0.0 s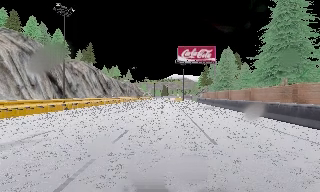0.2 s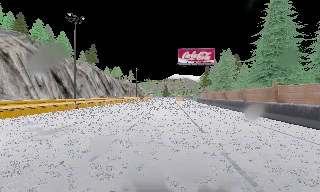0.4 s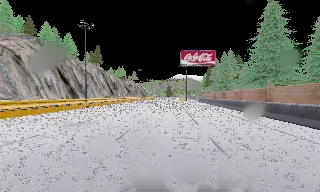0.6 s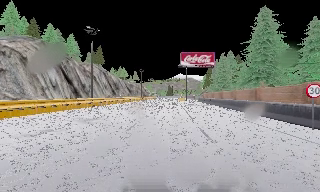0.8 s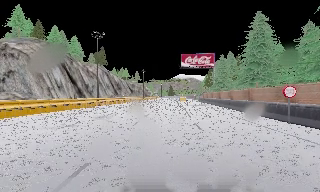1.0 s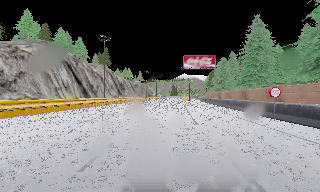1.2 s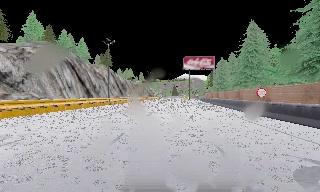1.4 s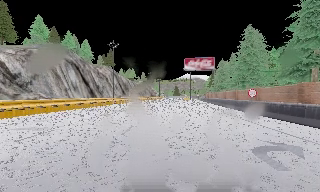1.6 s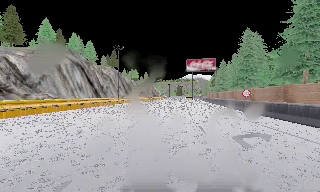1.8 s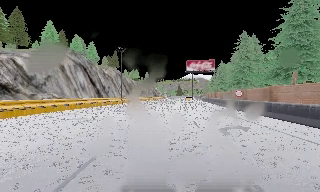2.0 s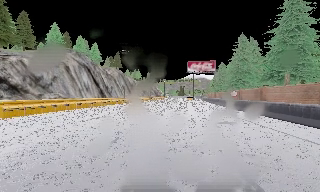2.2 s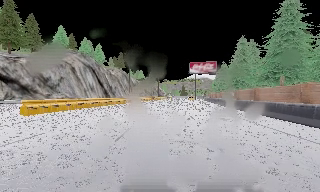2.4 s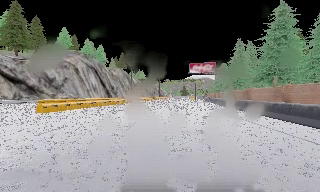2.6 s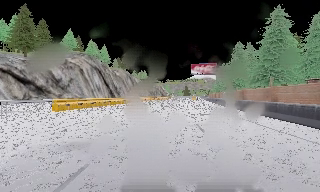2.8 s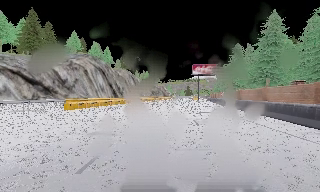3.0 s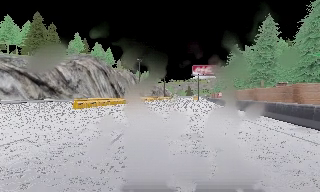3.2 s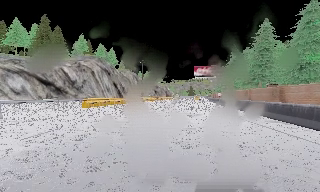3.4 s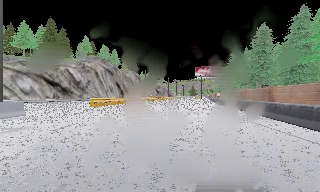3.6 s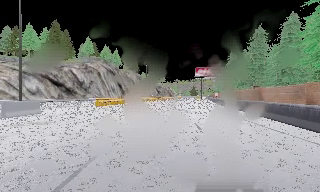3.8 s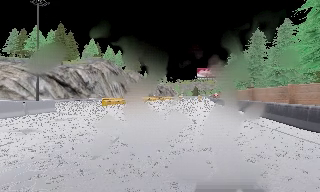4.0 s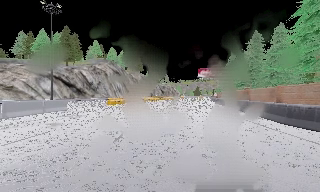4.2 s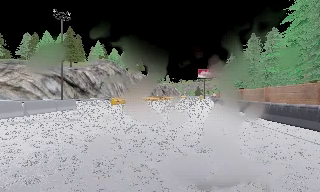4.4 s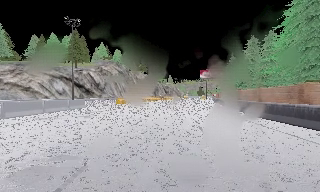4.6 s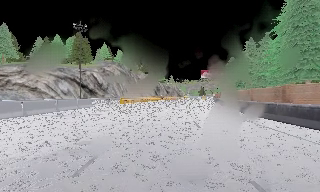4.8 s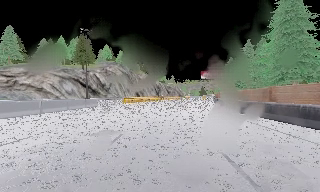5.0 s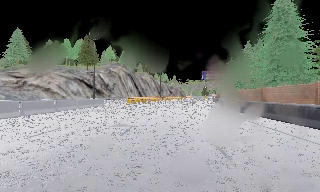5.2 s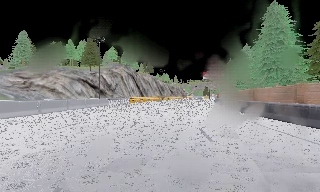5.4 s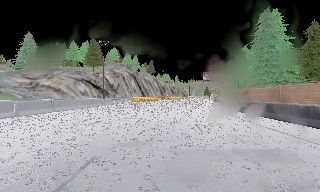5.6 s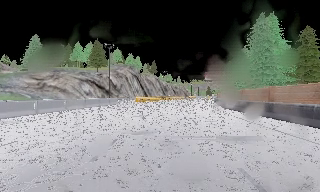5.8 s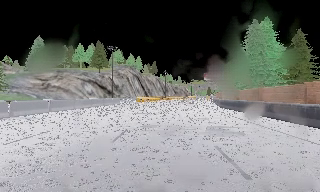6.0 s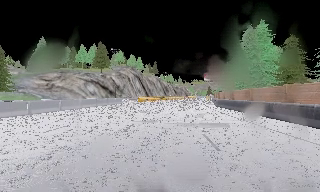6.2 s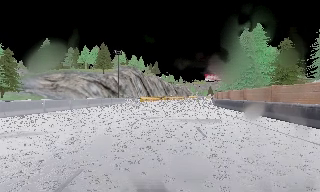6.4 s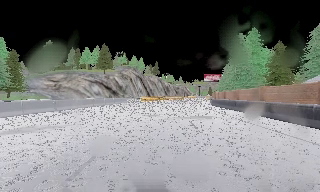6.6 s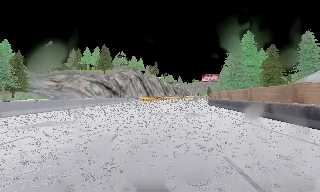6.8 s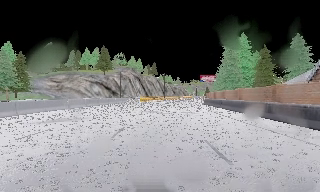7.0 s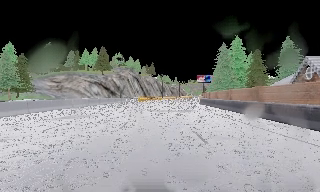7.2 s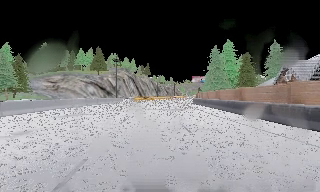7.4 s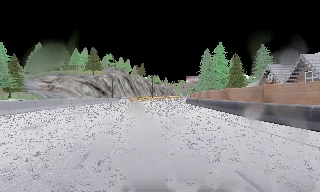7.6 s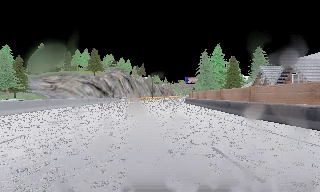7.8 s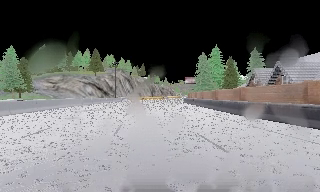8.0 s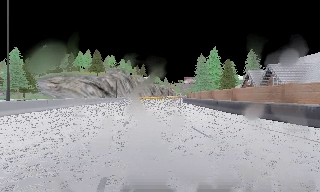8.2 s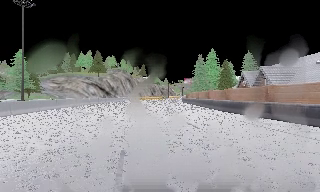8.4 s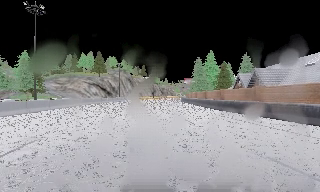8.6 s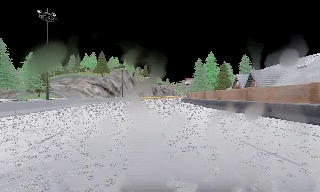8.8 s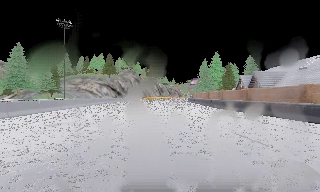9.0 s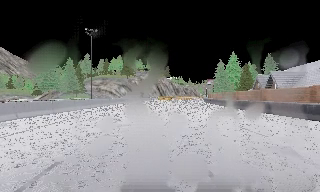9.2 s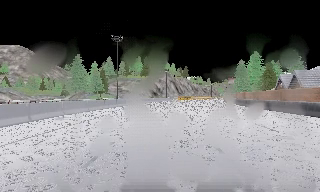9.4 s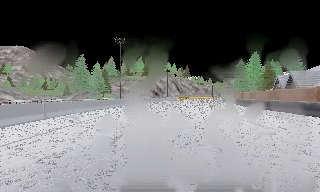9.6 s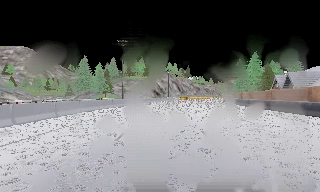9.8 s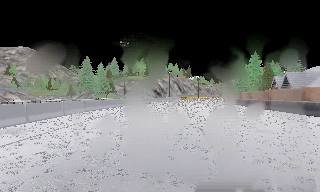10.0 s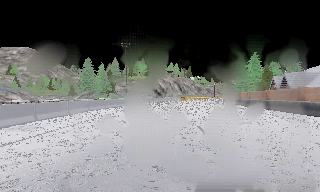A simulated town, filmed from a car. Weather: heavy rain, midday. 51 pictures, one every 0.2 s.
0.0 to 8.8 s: The scene slides to the right, as the camera pans about 15 degrees to its left. It travels backward, about 70 m, so what stands in front gets smaller.
8.8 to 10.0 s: The scene slides to the right, as the camera pans about 15 degrees to its left. It travels backward, about 7 m, so what stands in front gets smaller. It loses speed.
The film runs backward here.
